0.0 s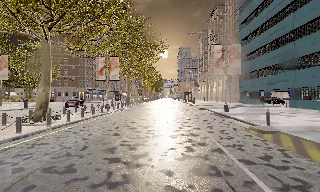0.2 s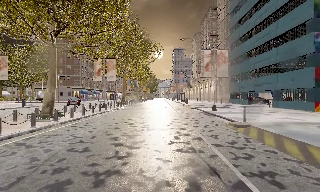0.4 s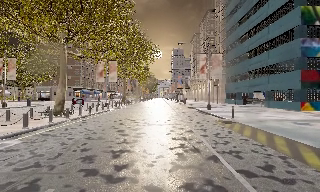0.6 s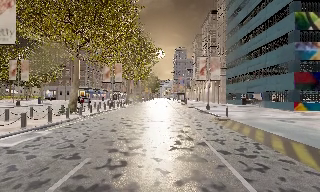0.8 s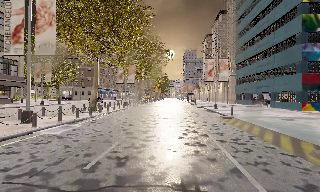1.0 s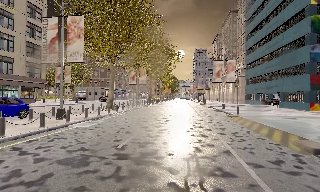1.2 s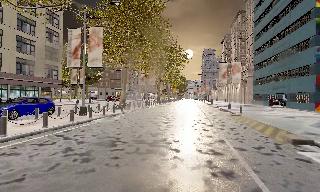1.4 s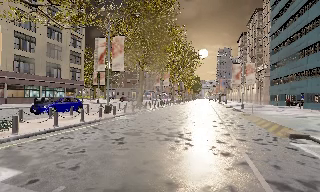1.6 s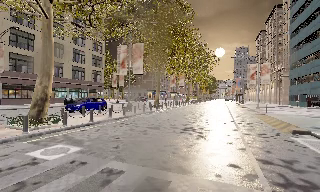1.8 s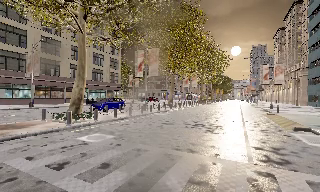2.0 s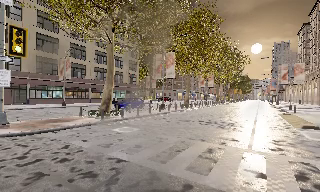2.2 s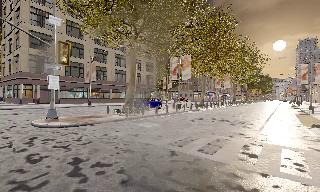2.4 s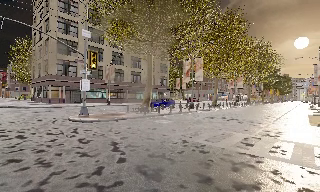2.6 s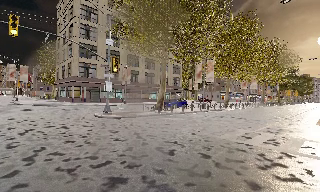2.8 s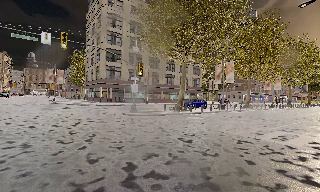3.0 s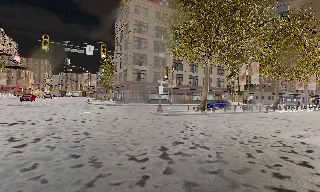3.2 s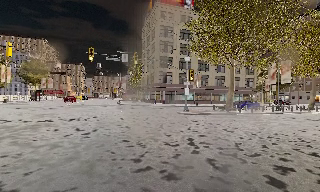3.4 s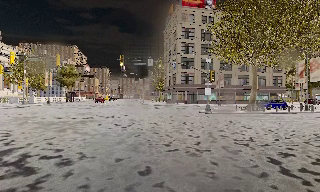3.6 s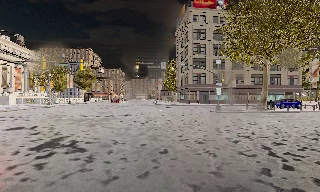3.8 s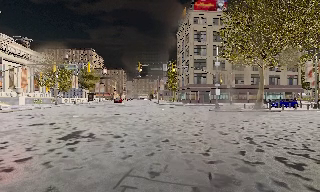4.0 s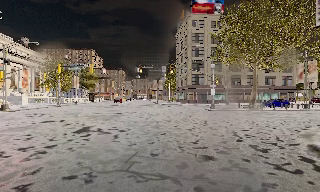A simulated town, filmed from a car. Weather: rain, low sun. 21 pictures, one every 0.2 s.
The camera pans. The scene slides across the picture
to the right.
The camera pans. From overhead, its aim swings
counterclockwise.
0.0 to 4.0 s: The camera pans to its left, which is counterclockwise from overhead, by about 80 degrees. It travels backward, about 25 m.
The film runs backward here.
